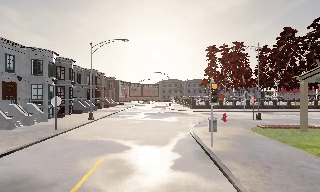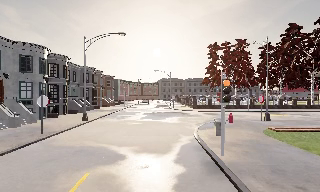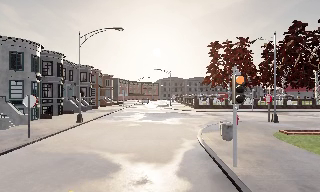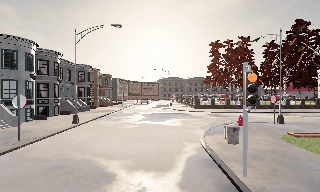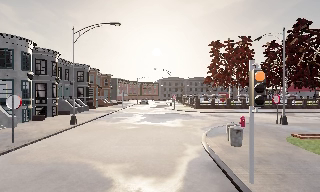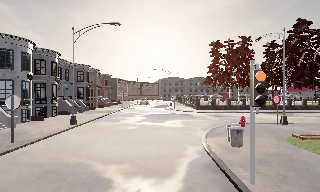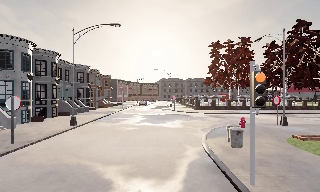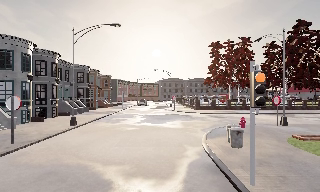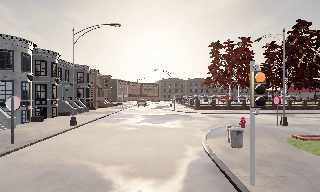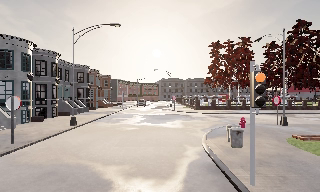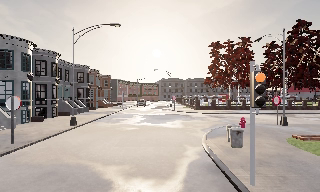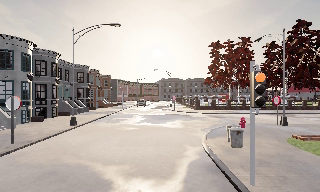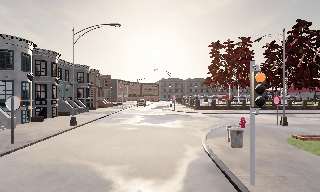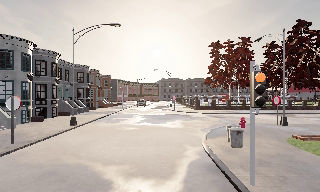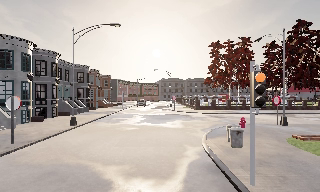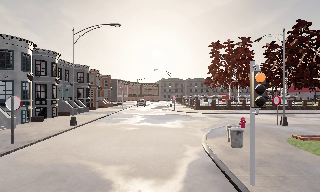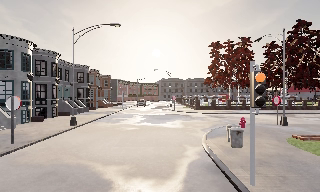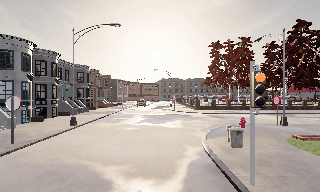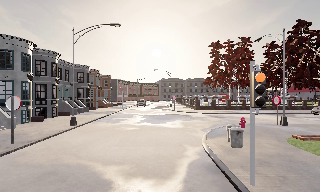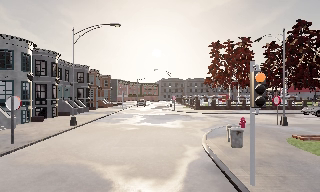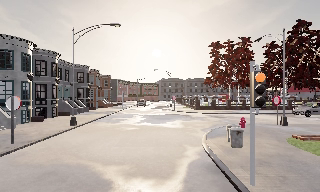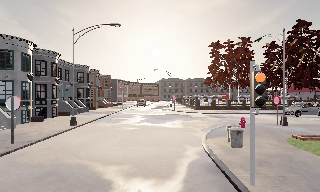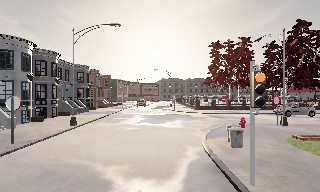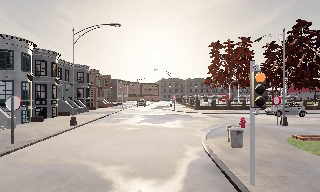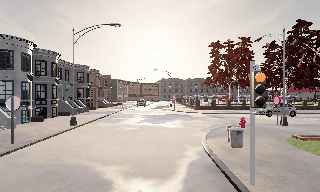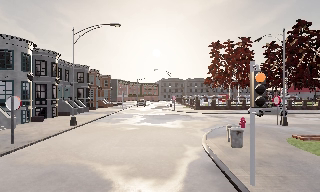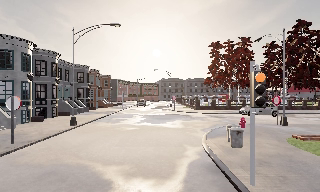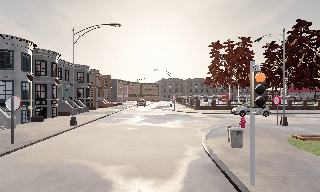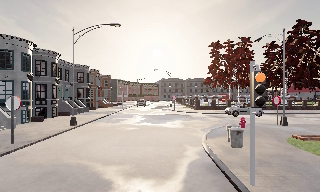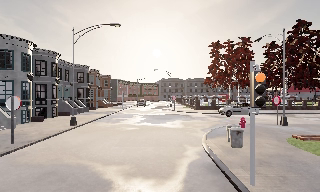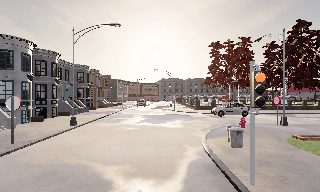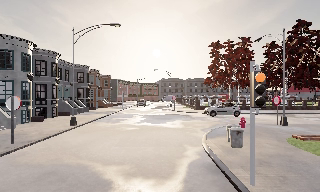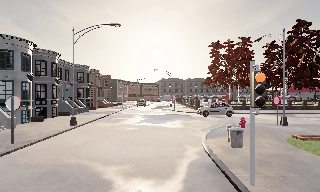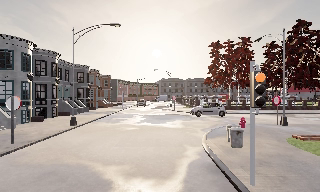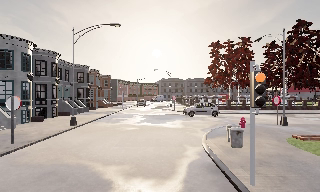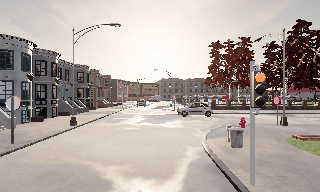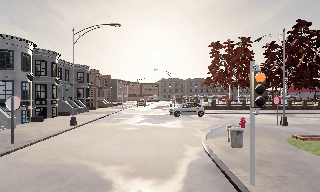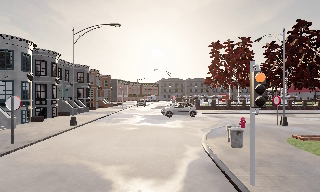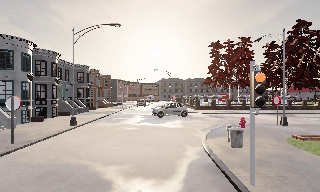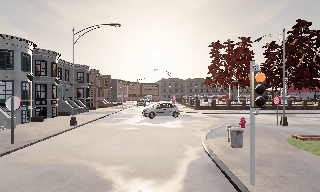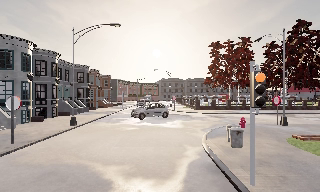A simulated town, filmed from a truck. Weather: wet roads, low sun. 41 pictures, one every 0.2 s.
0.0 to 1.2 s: The camera travels forward, about 3 m, so what stands in front looms larger. It loses speed.
1.2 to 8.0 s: The camera keeps its place and its aim.
The film runs forward here.
